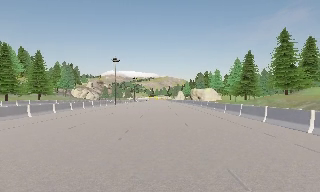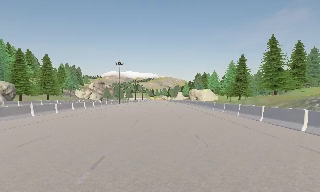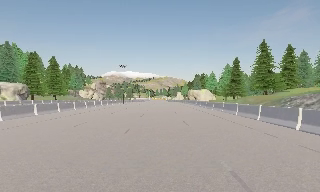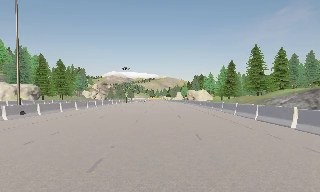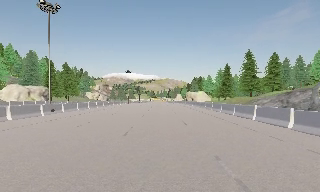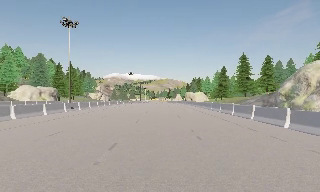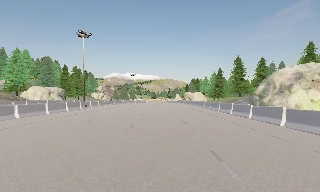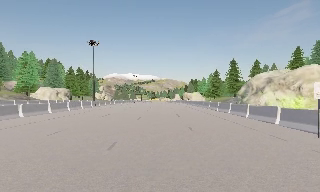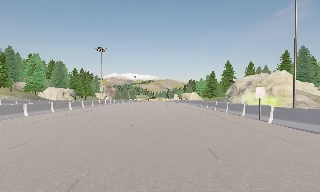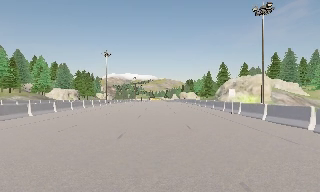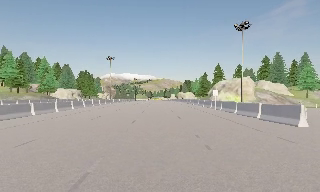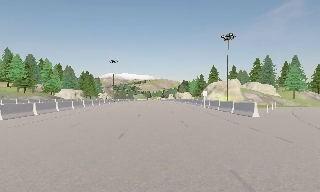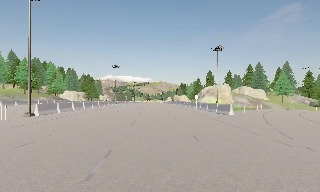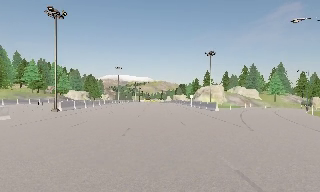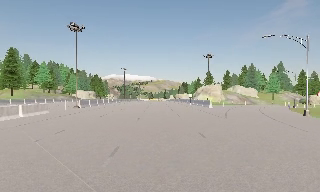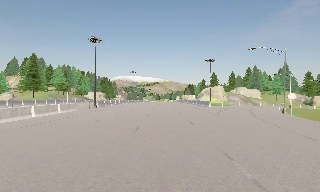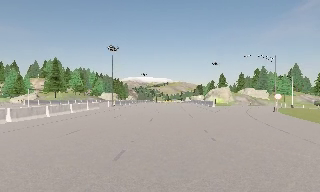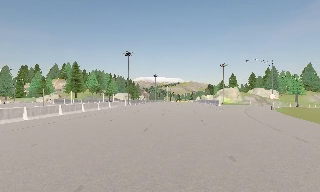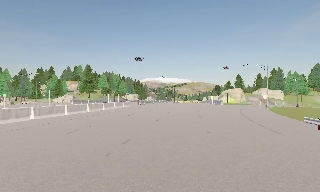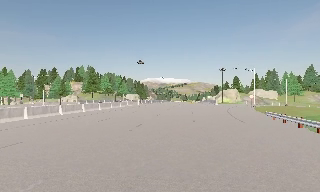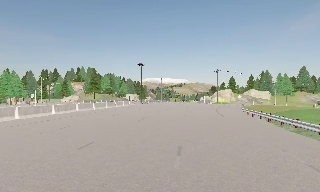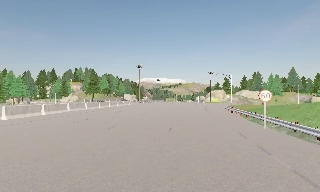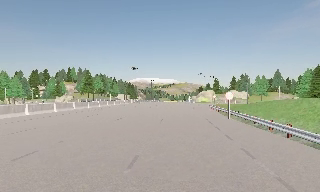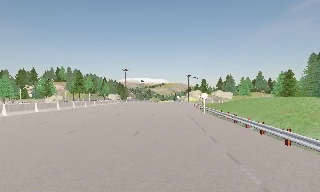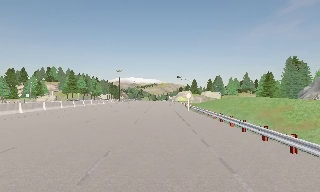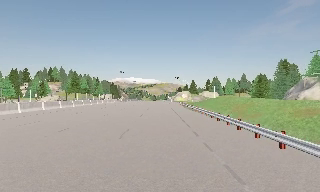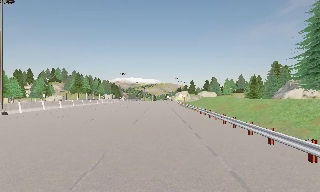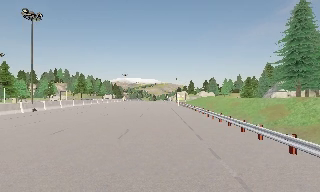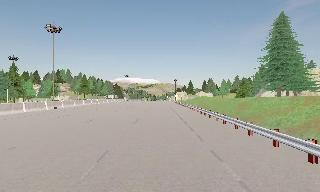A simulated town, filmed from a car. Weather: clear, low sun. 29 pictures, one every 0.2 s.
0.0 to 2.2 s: The camera travels backward, about 45 m, so what stands in front gets smaller.
2.2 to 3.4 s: The camera pans to its left, which is counterclockwise from overhead, by about 10 degrees. It travels backward, about 25 m, so what stands in front gets smaller.
3.4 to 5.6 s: The camera travels backward, about 40 m, so what stands in front gets smaller.
The film runs backward here.
